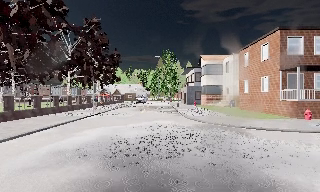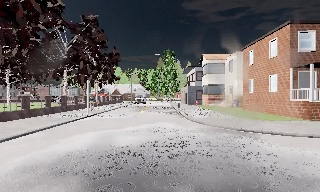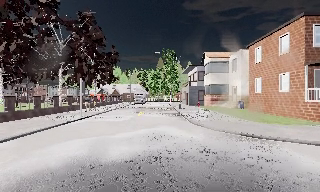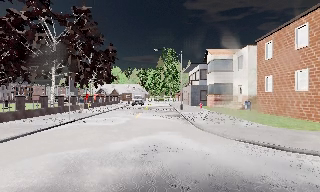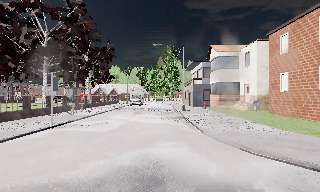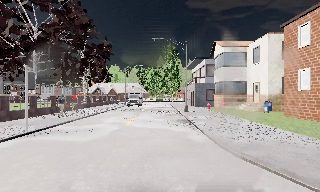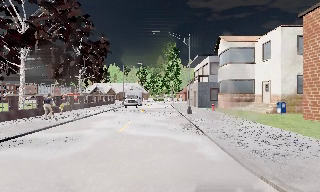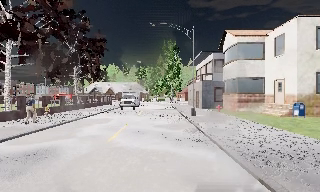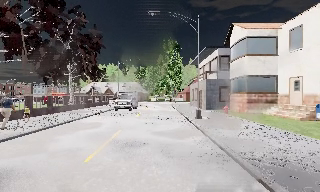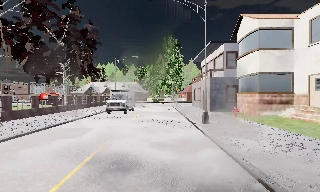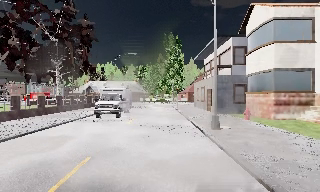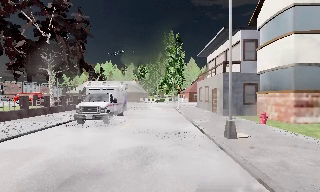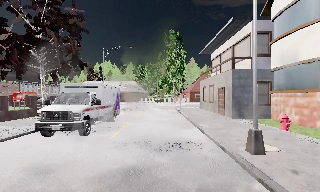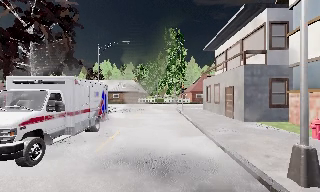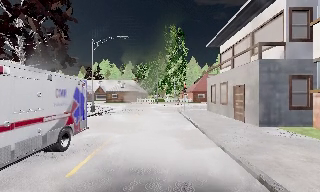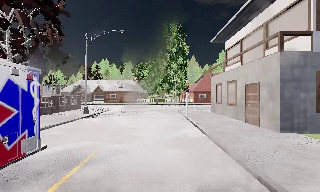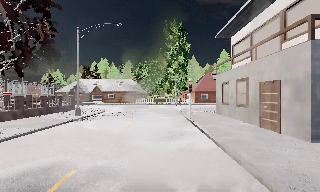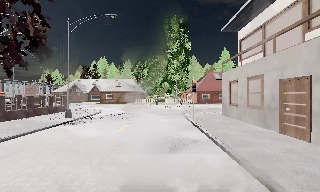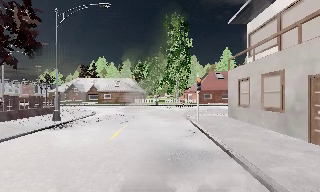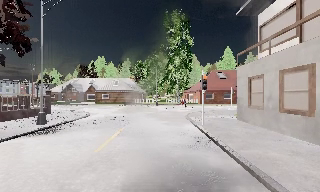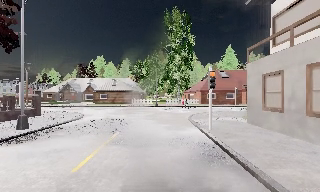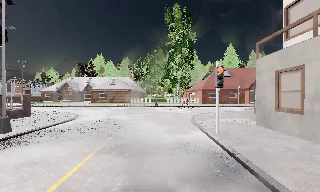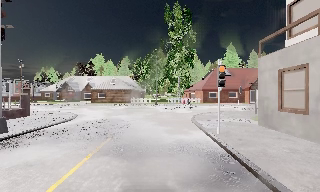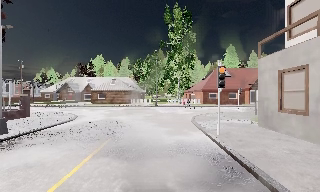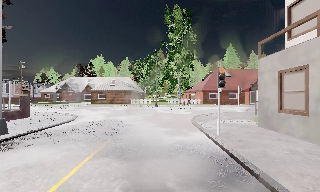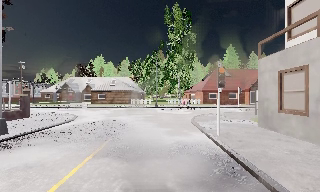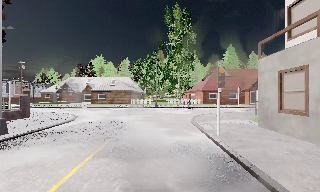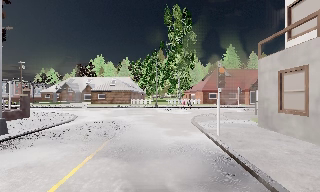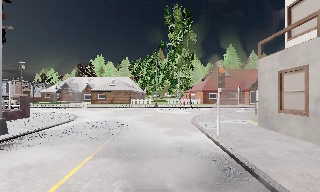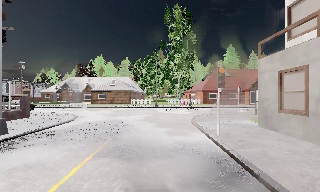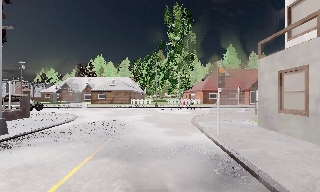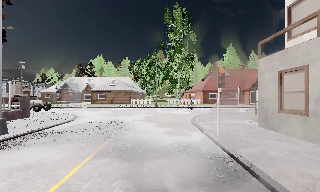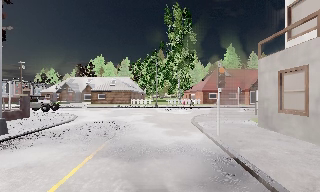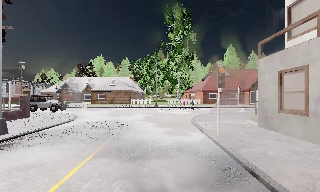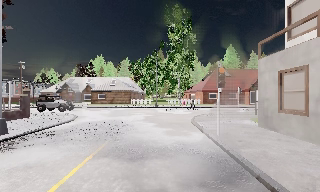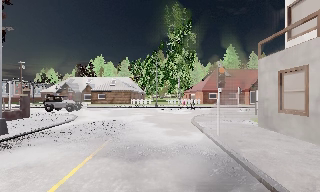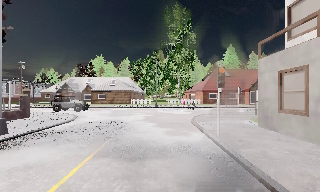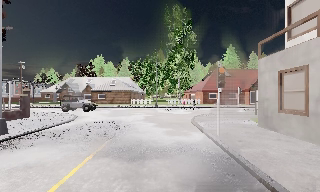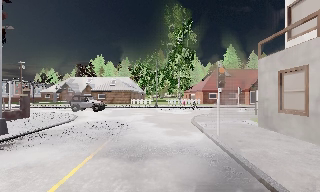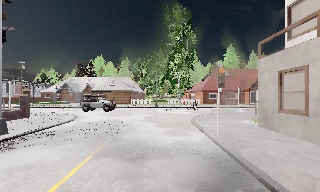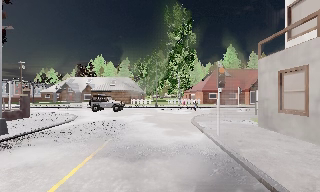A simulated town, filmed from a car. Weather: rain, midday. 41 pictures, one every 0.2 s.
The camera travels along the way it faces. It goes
forward.
0.0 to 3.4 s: The camera travels forward, about 25 m, so what stands in front looms larger.
3.4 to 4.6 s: The camera travels forward, about 5 m, so what stands in front looms larger. It loses speed.
4.6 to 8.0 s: The camera keeps its place and its aim.
The film runs forward here.
